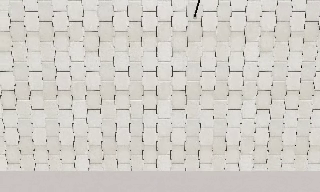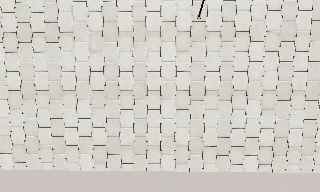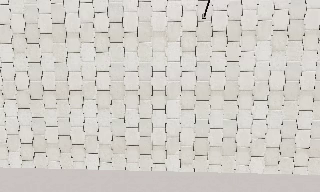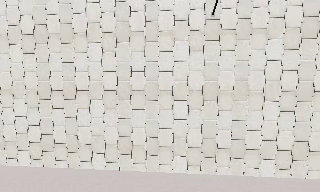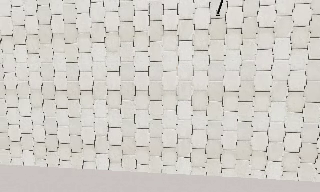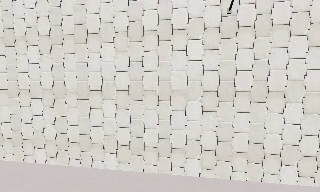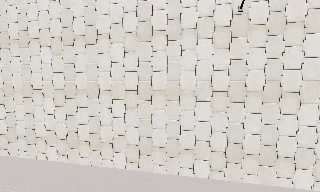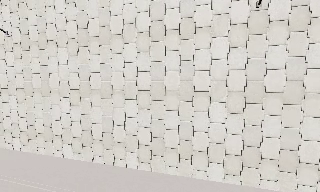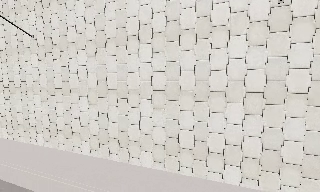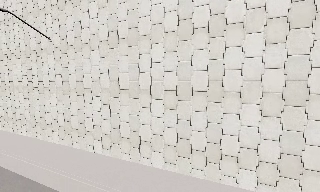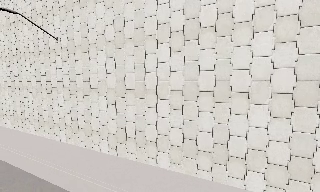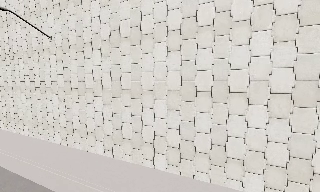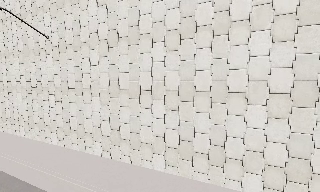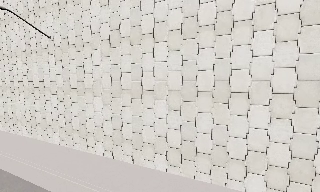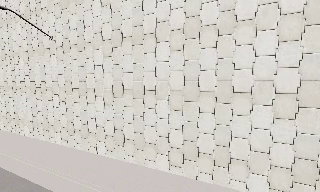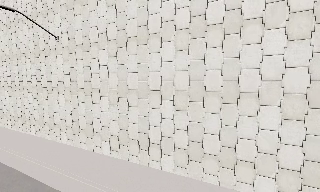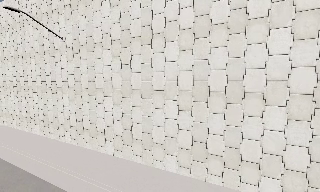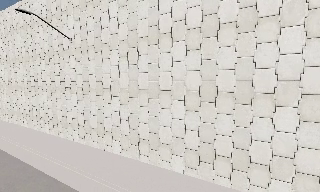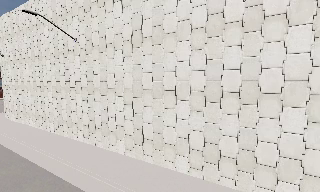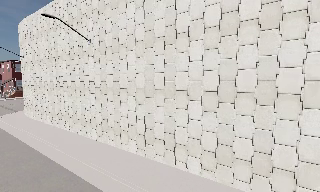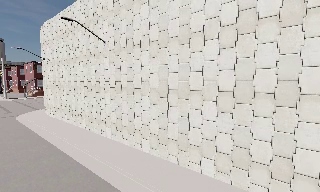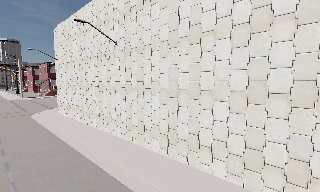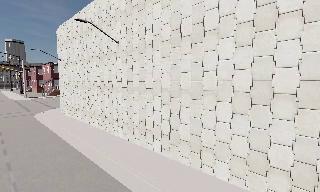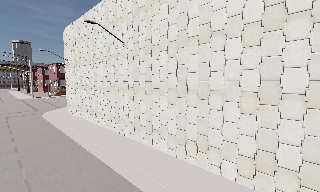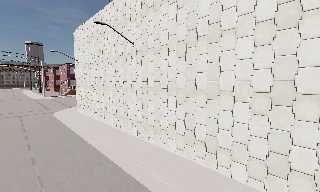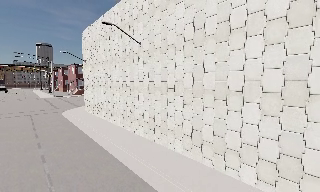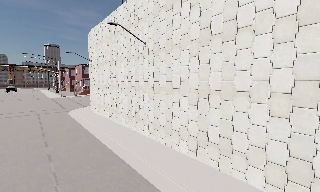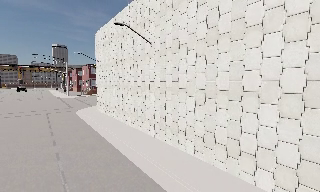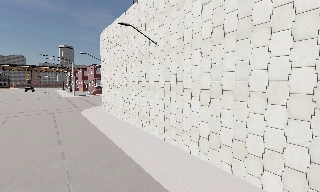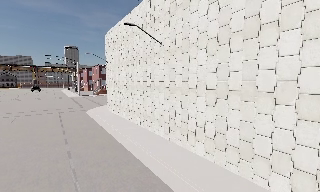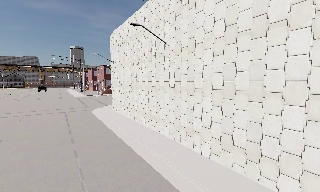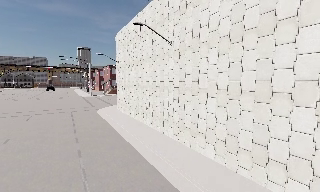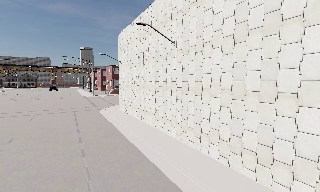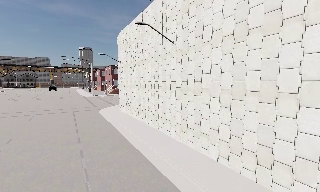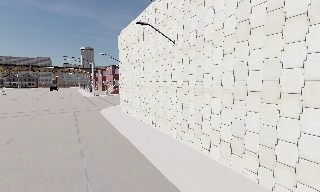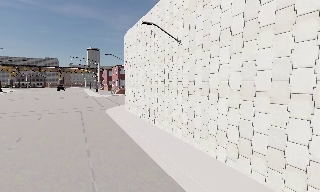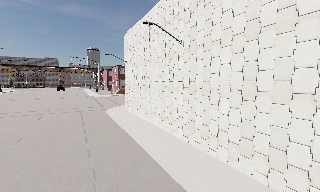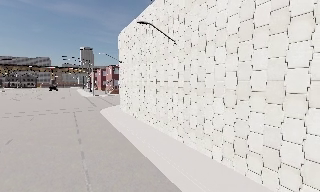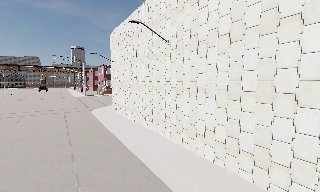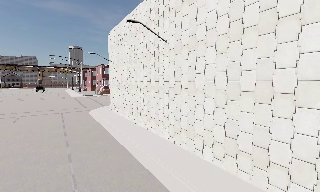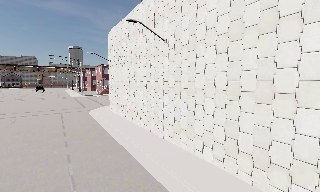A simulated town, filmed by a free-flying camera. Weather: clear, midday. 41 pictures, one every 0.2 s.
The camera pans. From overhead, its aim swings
counterclockwise.
The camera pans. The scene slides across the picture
to the right.
0.0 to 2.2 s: The camera swings to its left by about 25 degrees, and the scene slides to the right. It travels forward, about 0.5 m, so what stands in front looms larger.
2.2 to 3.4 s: The camera shifts only a little, or ends up much as it began.
3.4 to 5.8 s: The camera pans to its left, which is counterclockwise from overhead, by about 25 degrees.
5.8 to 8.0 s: The camera shifts only a little, or ends up much as it began.
The film runs forward here.
